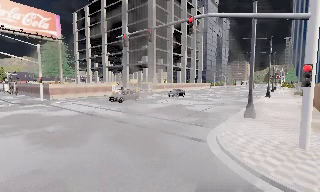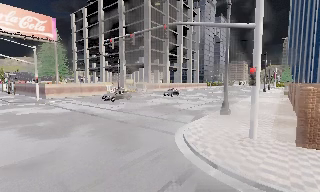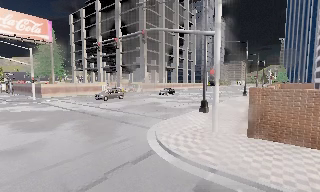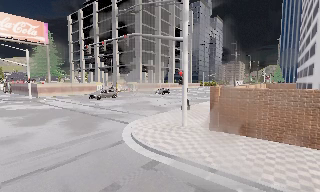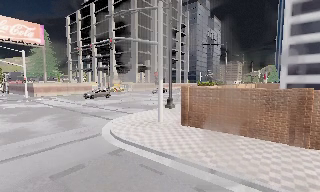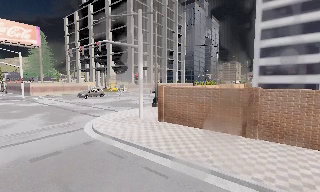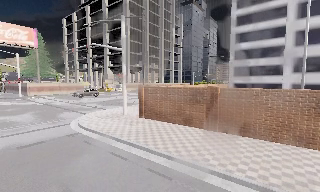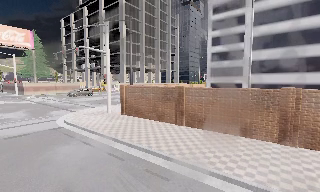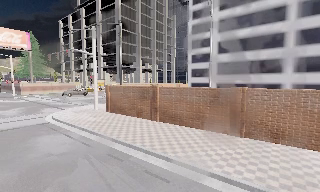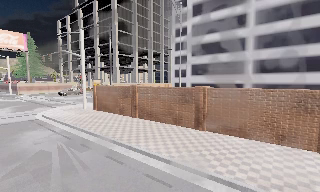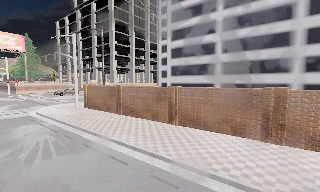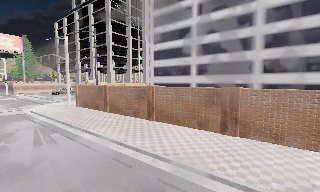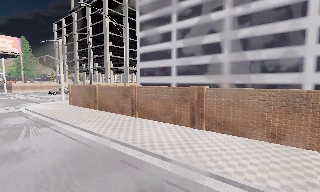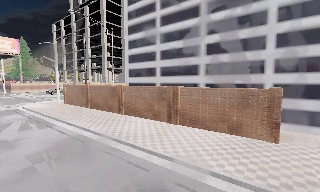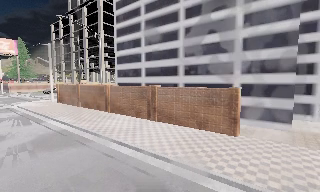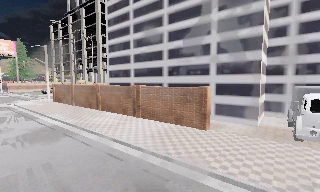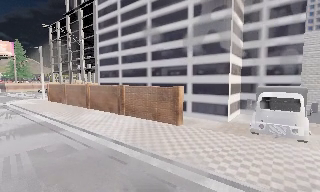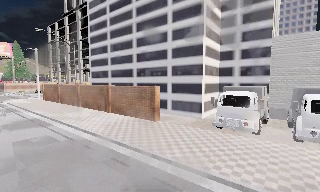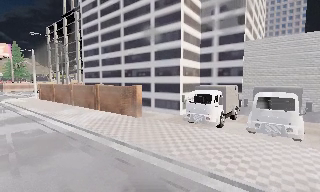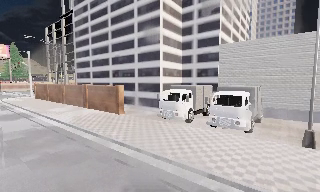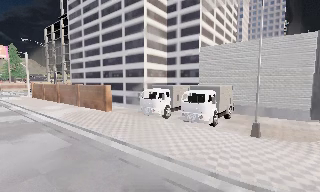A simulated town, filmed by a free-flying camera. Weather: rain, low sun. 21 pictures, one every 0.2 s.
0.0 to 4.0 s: The camera travels to its right and backward, about 35 m, so close, fixed things drift to the left.
The film runs backward here.
